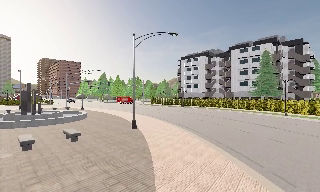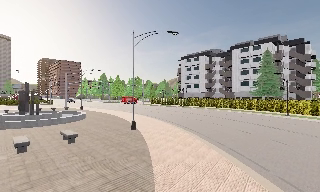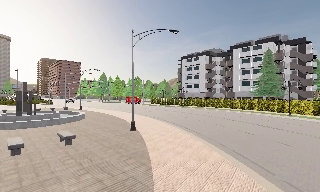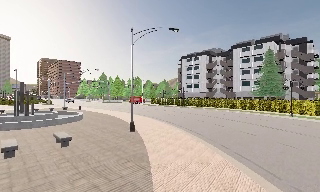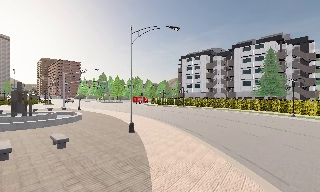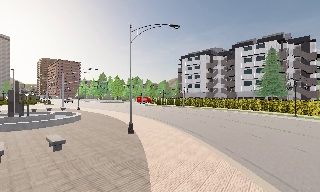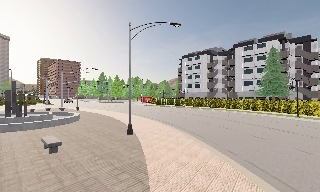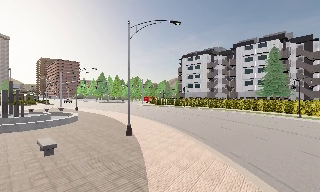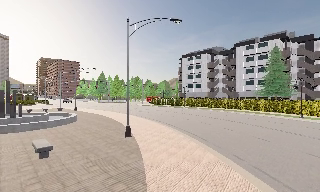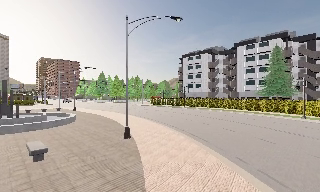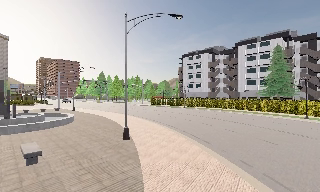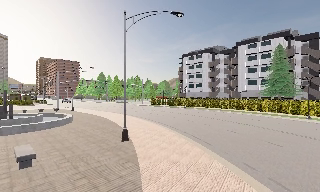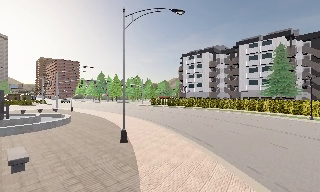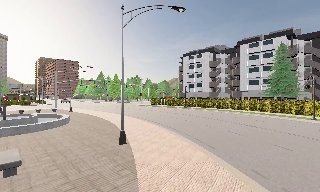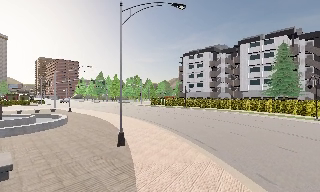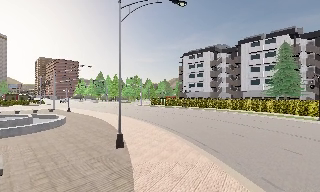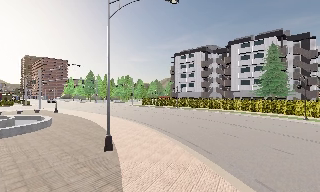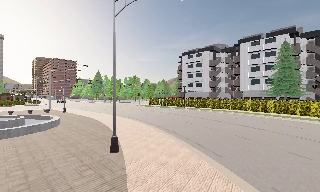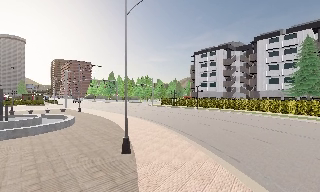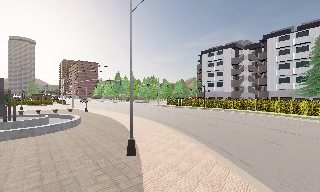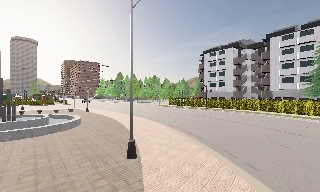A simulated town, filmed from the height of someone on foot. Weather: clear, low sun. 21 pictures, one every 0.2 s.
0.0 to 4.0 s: The camera travels forward, about 6 m, so what stands in front looms larger.
The film runs forward here.
